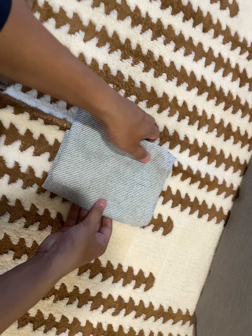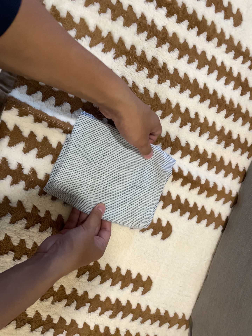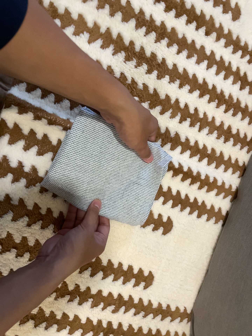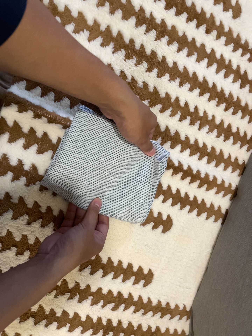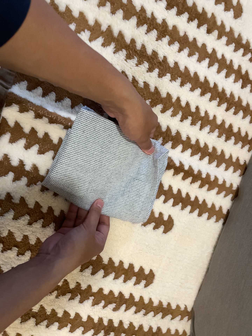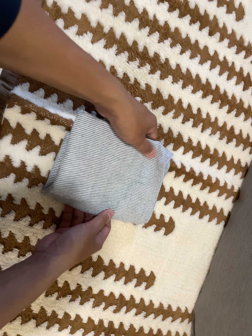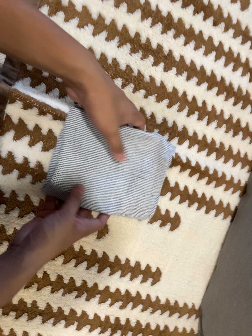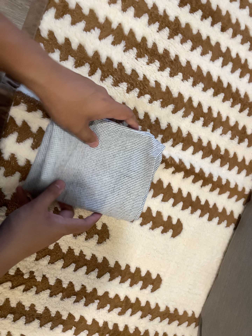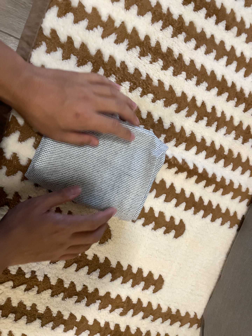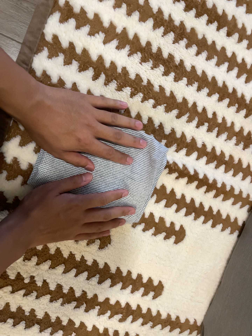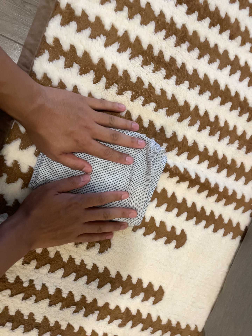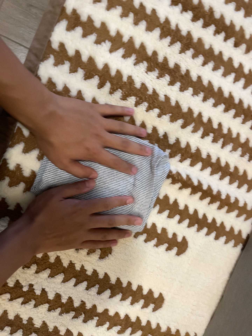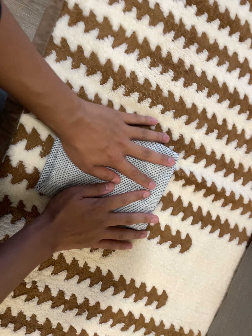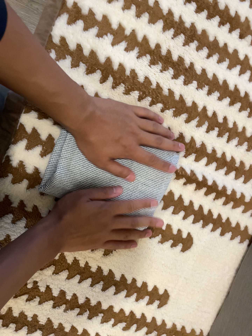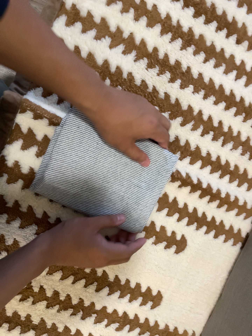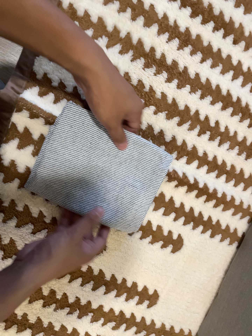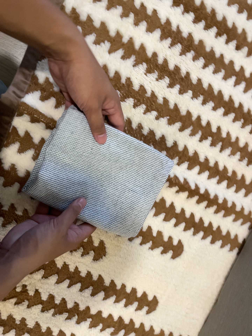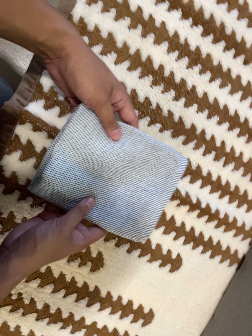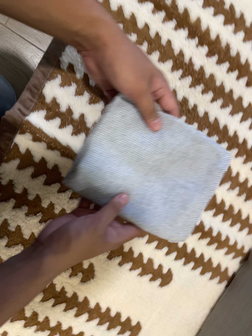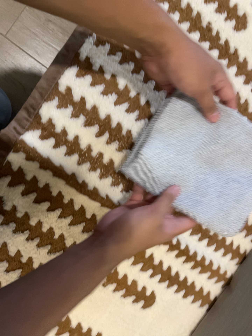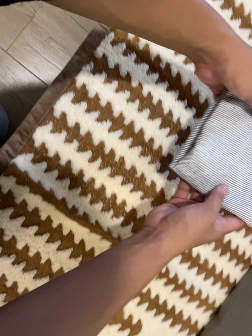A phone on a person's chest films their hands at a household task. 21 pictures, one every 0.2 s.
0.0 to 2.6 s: The camera shifts only a little, or ends up much as it began.
2.6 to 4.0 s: The camera travels toward the top of its view, about 10 cm, so close, fixed things drift downward. It rolls about its line of sight by about 15 degrees, and the scene rotates clockwise.
The film runs forward here.
